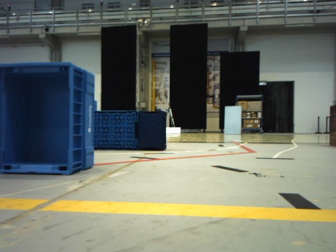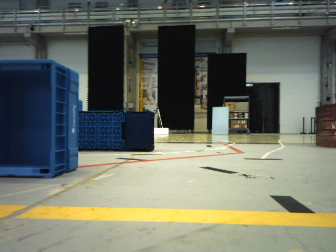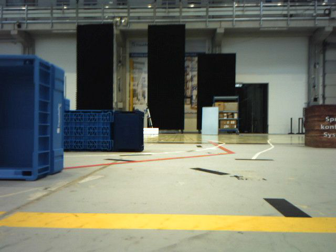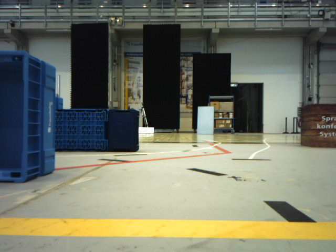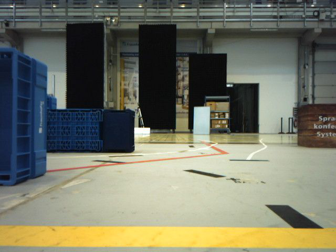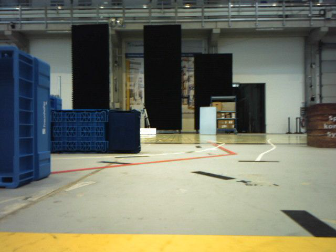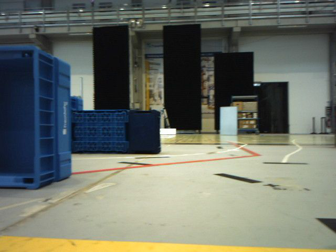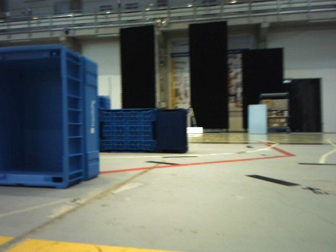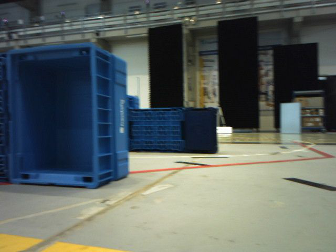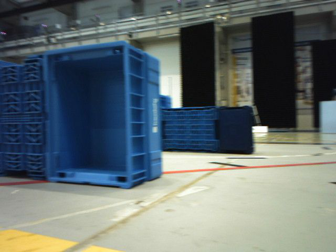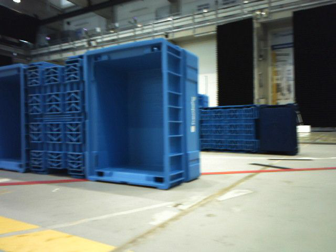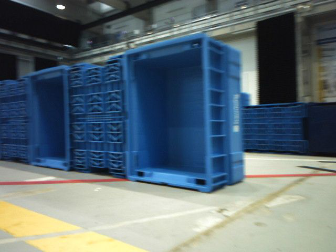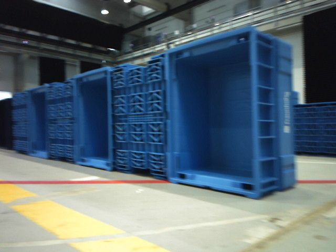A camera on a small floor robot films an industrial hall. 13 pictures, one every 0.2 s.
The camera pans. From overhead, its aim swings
counterclockwise.
The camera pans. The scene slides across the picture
to the right.
0.0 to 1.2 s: The camera travels forward, about 0.2 m, so what stands in front looms larger.
1.2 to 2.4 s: The scene slides to the right, as the camera pans about 40 degrees to its left. It travels forward, about 0.2 m.
The film runs forward here.
